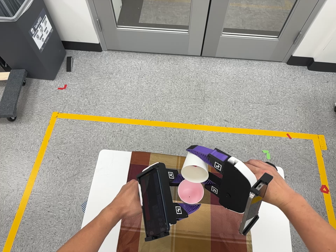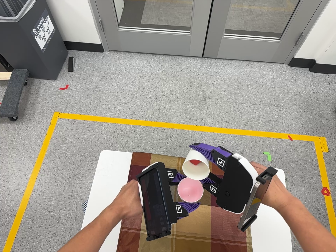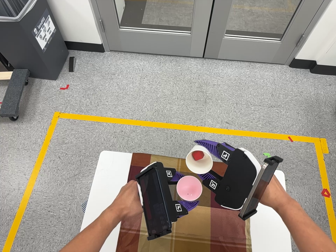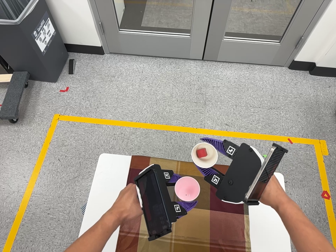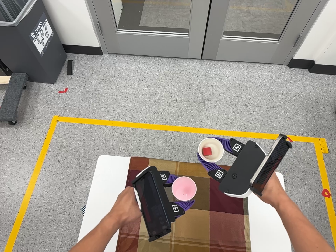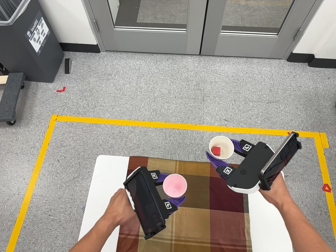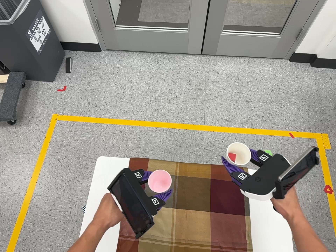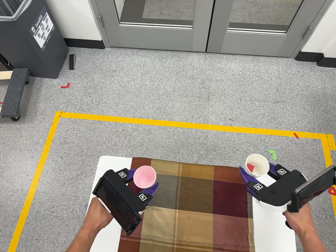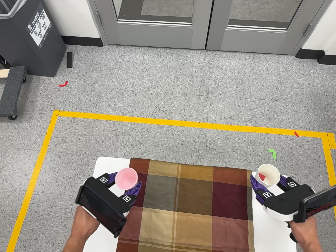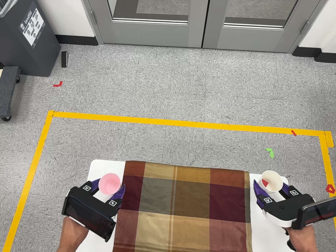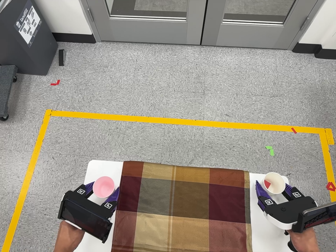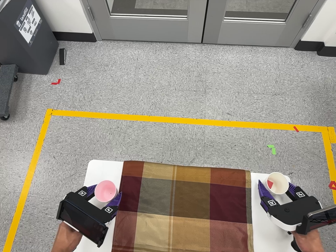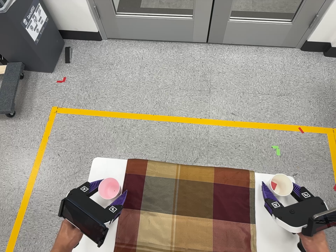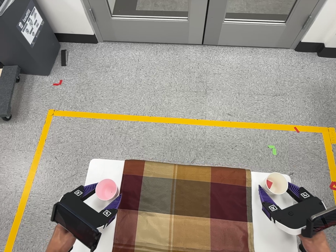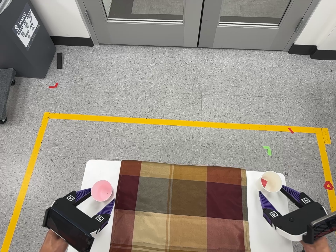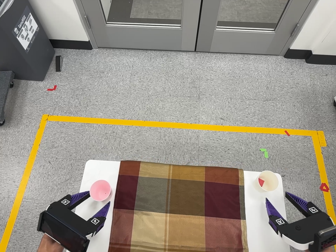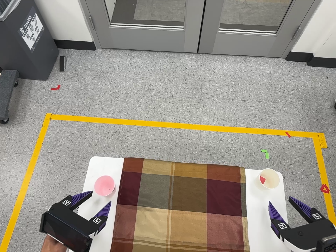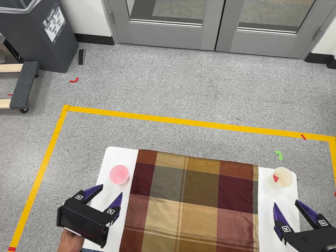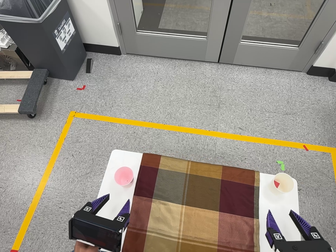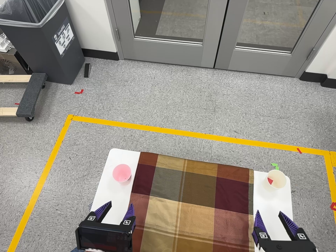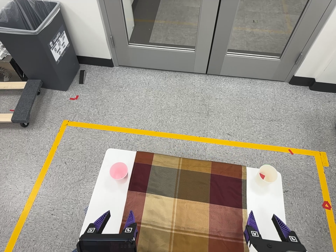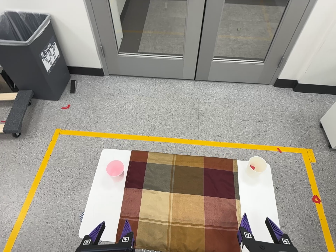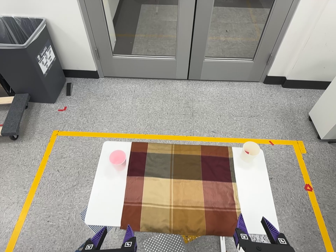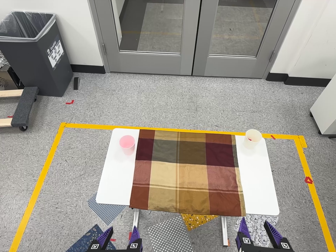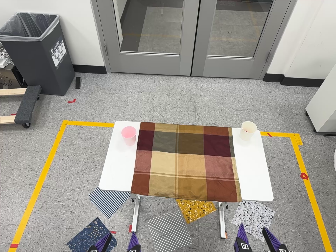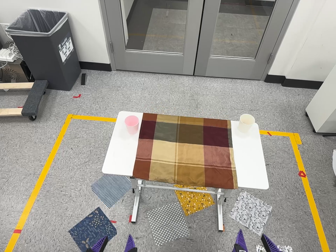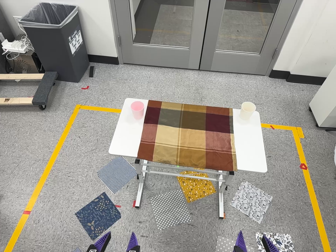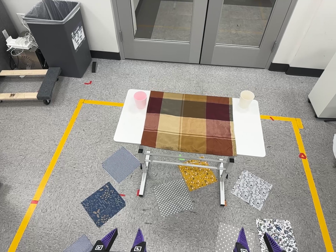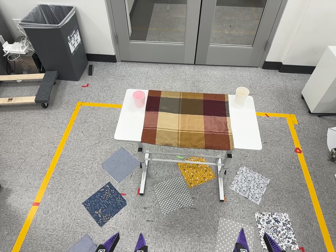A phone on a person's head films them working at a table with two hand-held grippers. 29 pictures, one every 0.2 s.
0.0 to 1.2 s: The camera travels toward the top of its view, about 6 cm, so close, fixed things drift downward.
1.2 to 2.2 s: The camera travels forward and toward the top of its view, about 10 cm, so what stands in front looms larger.
2.2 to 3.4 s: The camera travels toward the bottom of its view and backward, about 10 cm, so close, fixed things drift upward.
3.4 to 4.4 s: The camera travels toward the bottom of its view and backward, about 32 cm, so close, fixed things drift upward. Its aim tips toward the top of its view by about 10 degrees.
4.4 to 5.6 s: The camera travels toward the bottom of its view and backward, about 50 cm, so close, fixed things drift upward.
The film runs backward here.
